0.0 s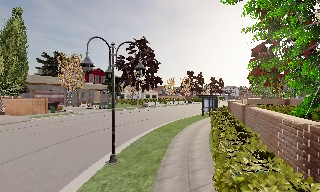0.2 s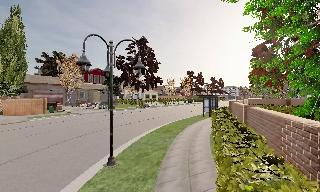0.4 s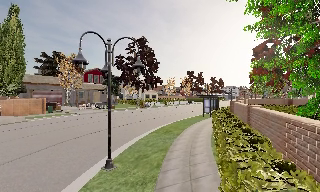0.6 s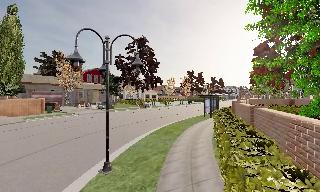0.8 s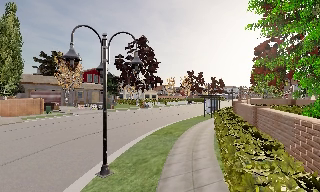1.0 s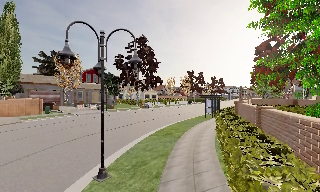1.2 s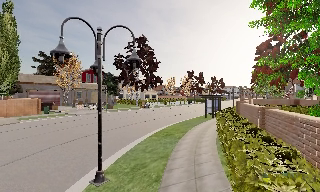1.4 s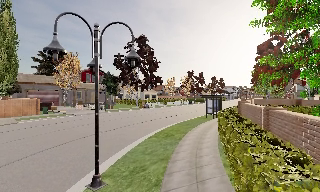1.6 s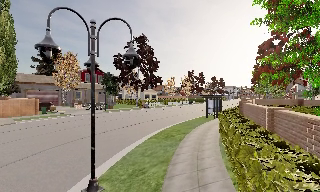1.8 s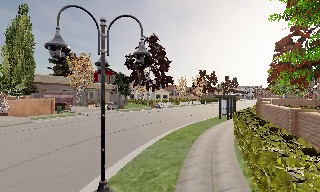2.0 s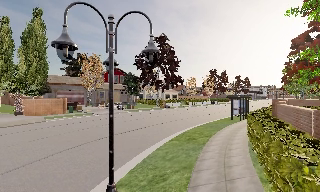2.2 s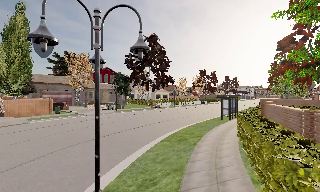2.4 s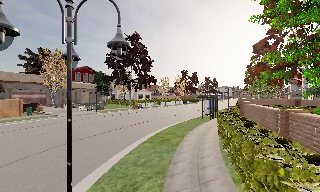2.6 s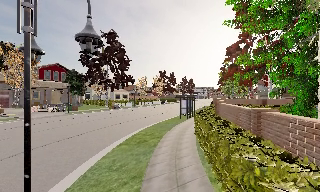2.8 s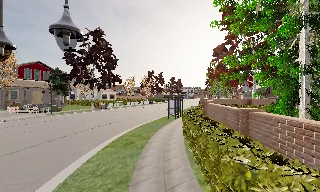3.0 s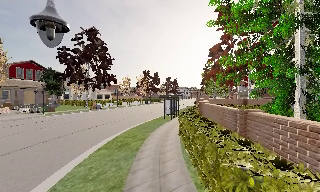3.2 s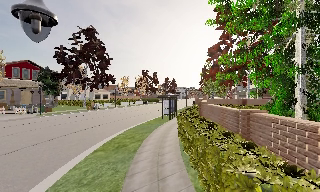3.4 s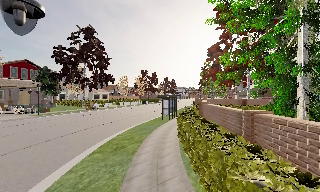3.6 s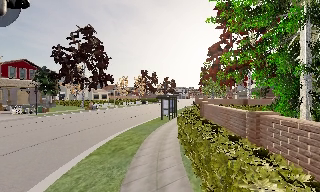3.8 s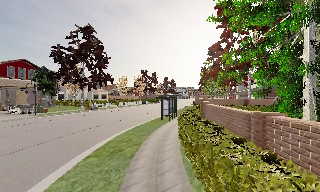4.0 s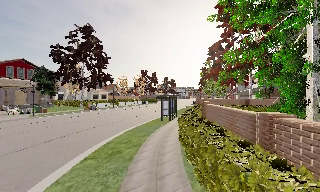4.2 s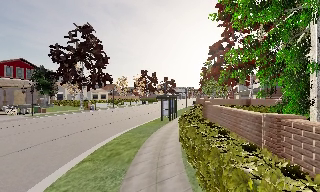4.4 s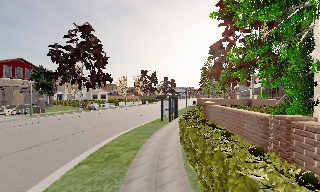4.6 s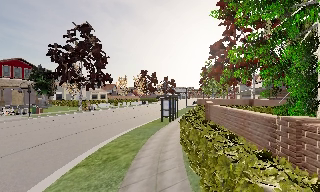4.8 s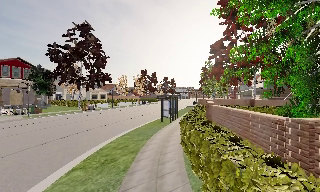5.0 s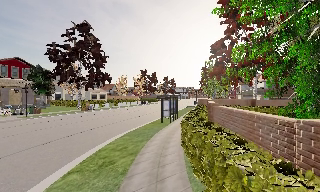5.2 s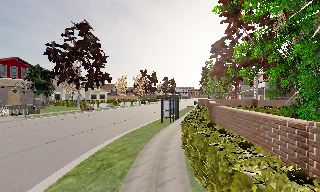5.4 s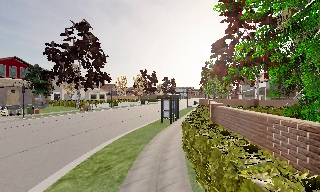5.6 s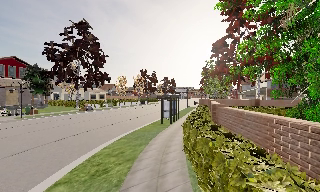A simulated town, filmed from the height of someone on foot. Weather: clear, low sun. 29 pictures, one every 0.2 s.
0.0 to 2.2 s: The camera travels forward, about 2.5 m, so what stands in front looms larger.
2.2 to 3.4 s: The scene slides to the left, as the camera pans about 20 degrees to its right. It travels forward, about 1.5 m, so what stands in front looms larger.
3.4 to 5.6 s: The camera travels forward, about 2.5 m, so what stands in front looms larger.
The film runs forward here.
